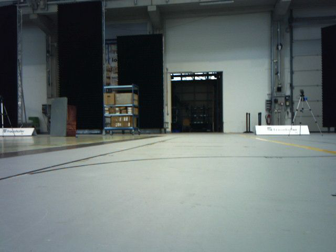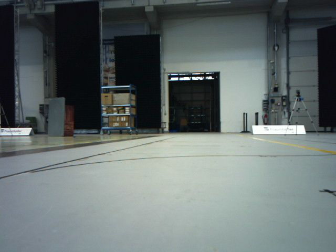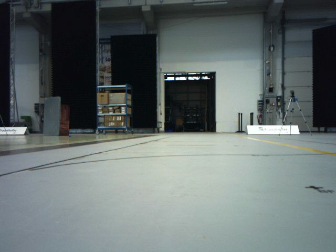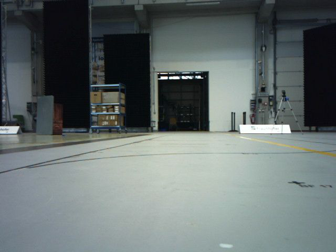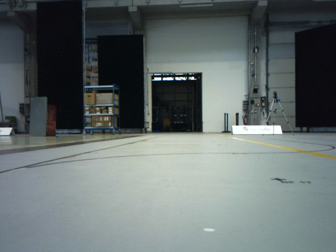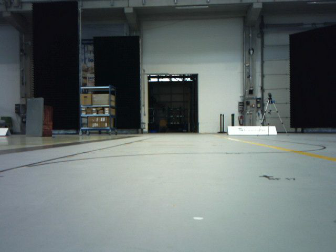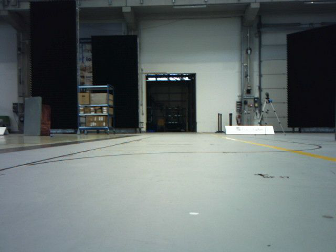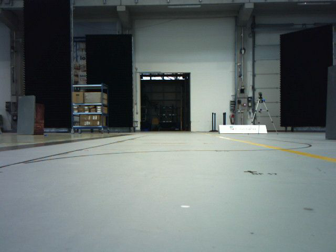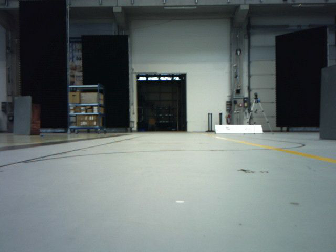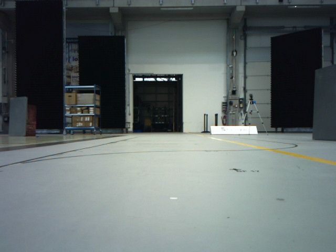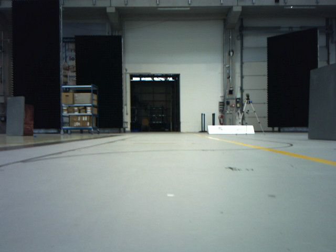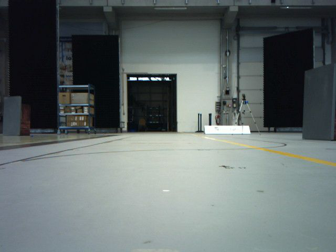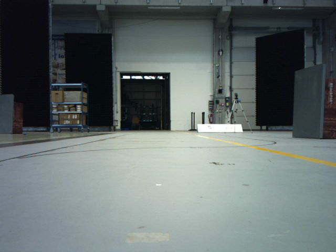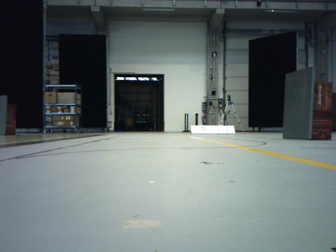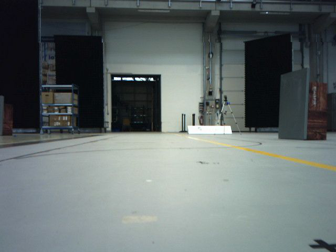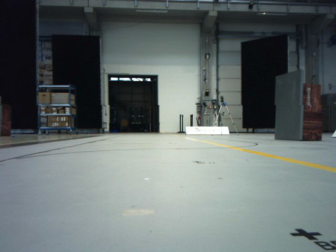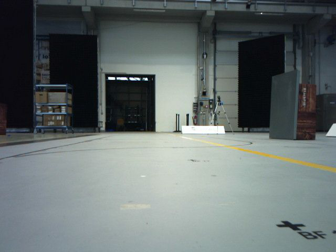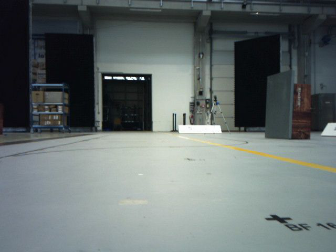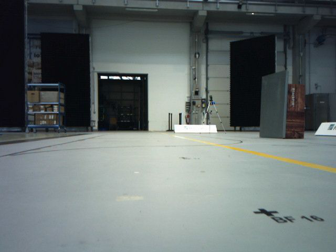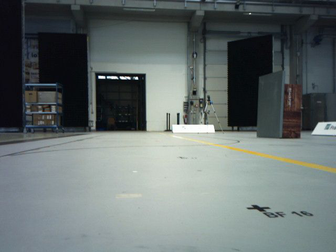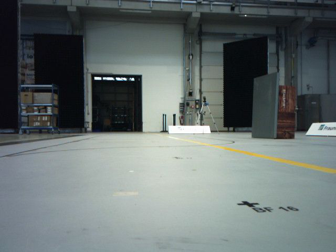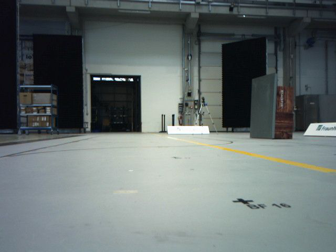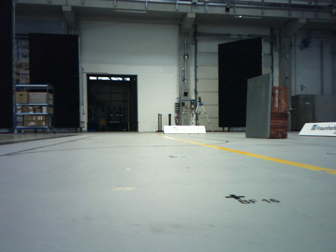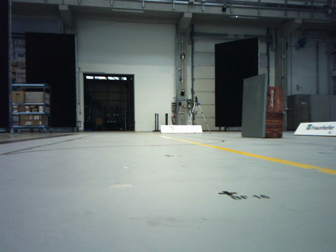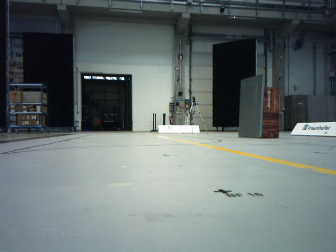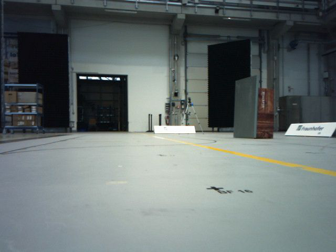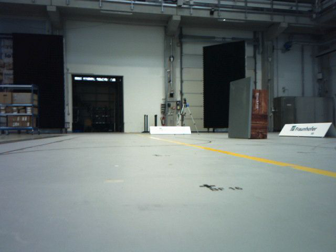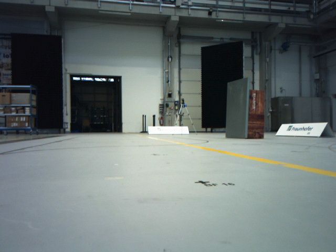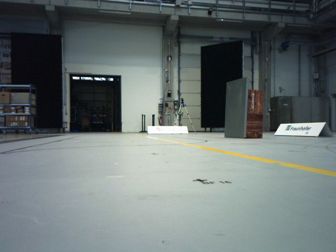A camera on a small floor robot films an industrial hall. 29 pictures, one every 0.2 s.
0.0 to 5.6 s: The camera swings to its right by about 20 degrees, and the scene slides to the left. It travels backward, about 1.2 m, so what stands in front gets smaller.
The film runs backward here.
